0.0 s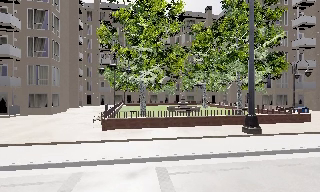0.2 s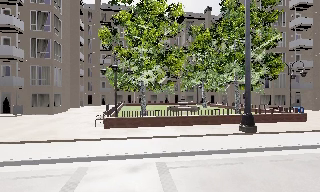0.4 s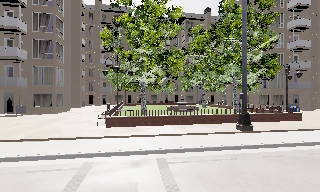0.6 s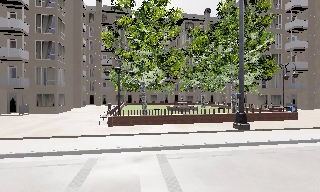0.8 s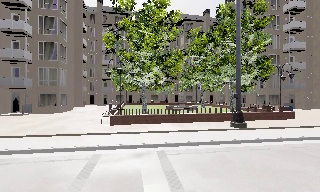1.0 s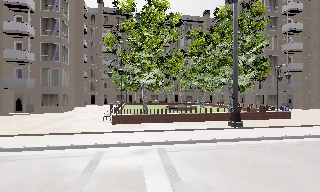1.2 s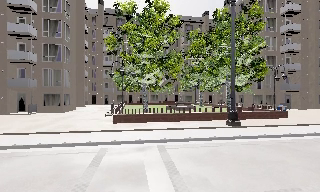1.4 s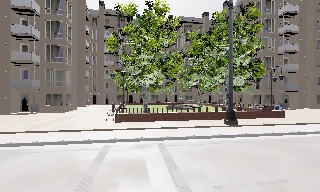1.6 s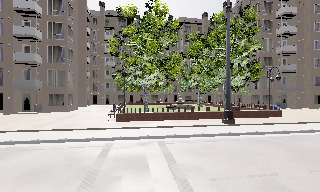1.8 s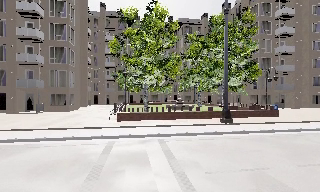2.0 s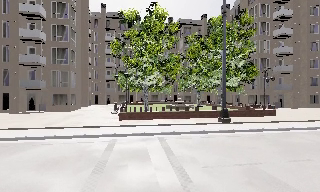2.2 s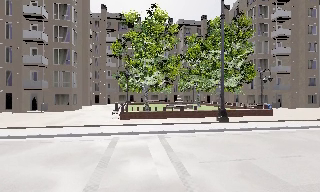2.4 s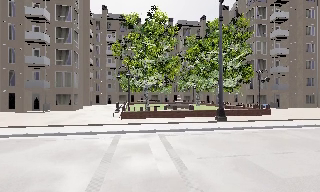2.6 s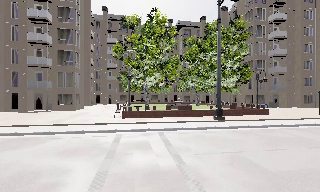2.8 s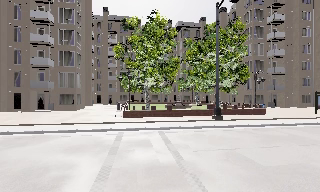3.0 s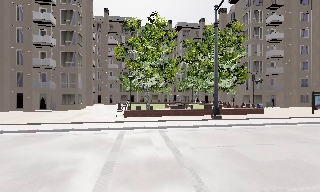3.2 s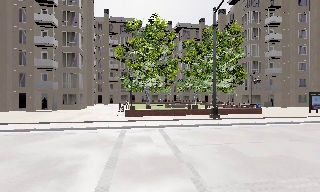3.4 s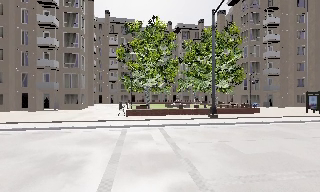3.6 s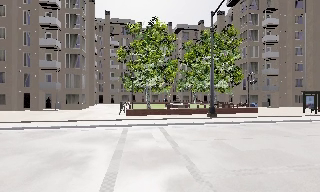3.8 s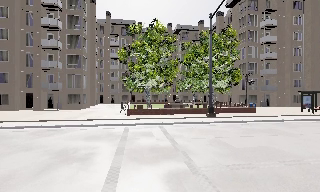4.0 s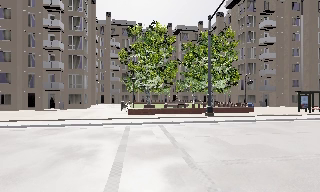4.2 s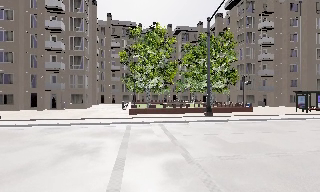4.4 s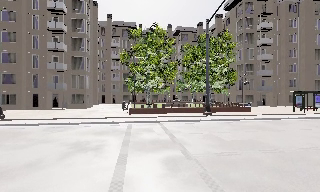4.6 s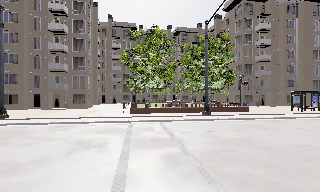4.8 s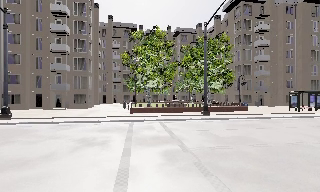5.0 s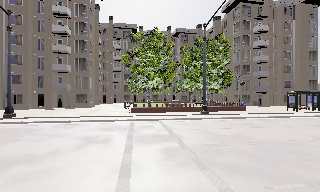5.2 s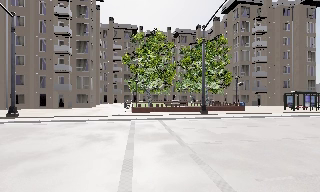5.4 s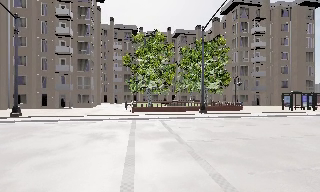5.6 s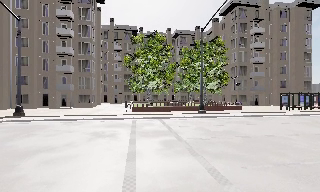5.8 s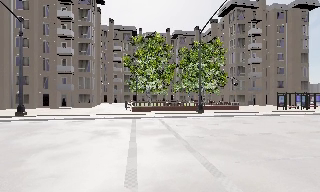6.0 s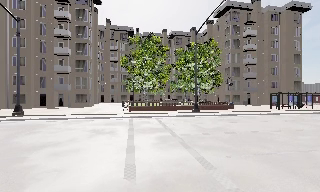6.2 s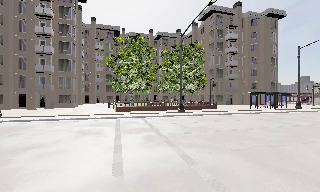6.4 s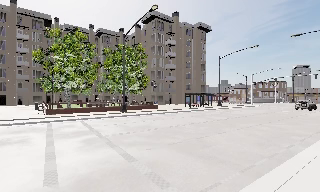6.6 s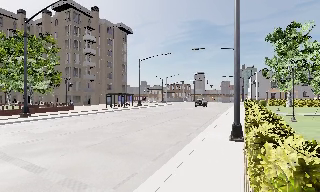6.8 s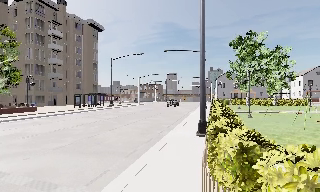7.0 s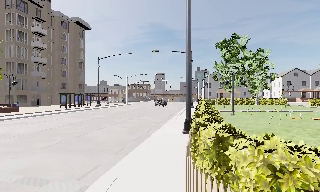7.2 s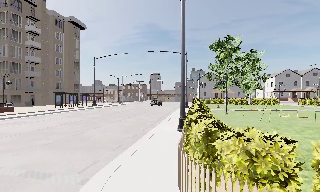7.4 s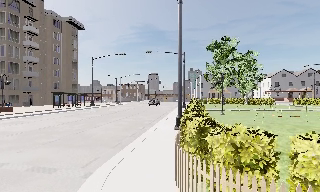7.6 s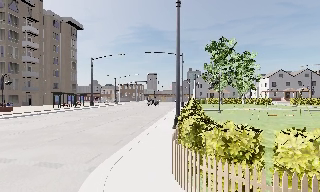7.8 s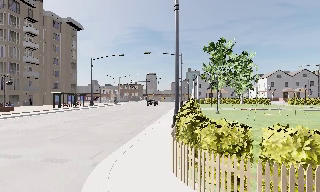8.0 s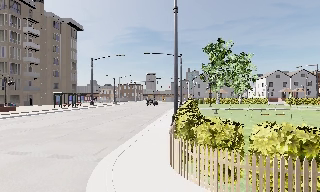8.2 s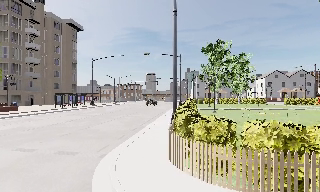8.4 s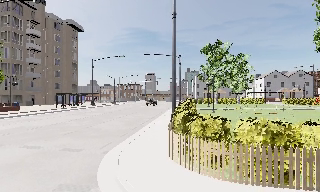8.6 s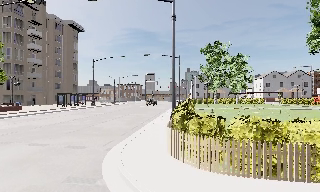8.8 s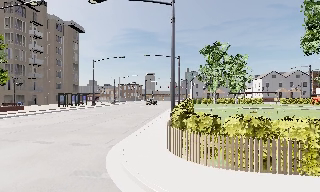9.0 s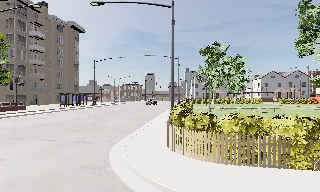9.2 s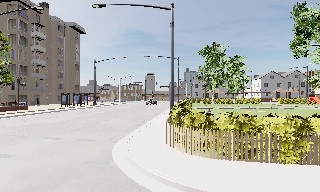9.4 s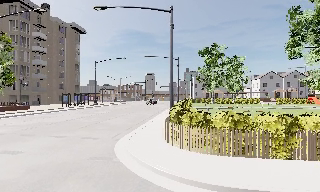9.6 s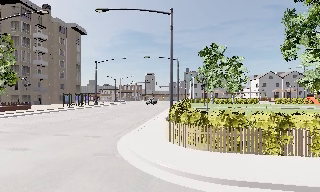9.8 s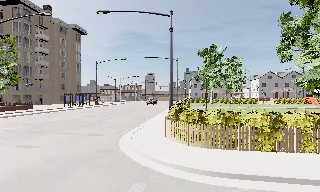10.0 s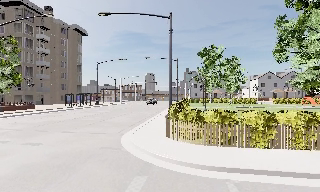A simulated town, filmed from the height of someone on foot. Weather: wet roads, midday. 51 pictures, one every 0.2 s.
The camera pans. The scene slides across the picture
to the left.
The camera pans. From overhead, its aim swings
clockwise.
0.0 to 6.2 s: The camera travels backward, about 12 m, so what stands in front gets smaller.
6.2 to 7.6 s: The camera swings to its right by about 65 degrees, and the scene slides to the left. It travels backward, about 2.5 m.
7.6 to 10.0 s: The camera travels backward, about 4.5 m, so what stands in front gets smaller.
The film runs backward here.
